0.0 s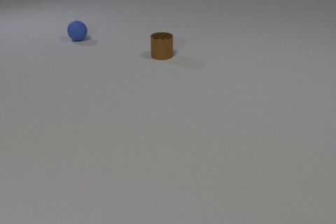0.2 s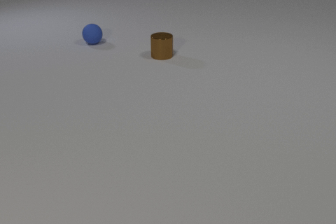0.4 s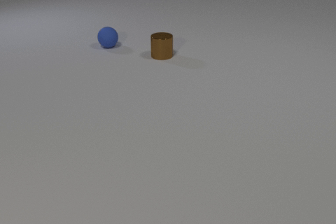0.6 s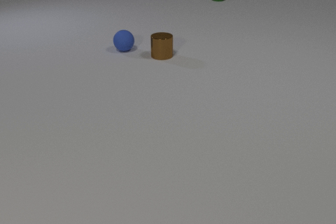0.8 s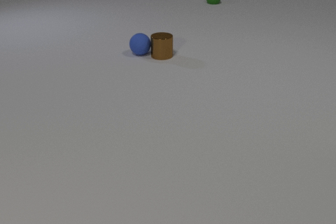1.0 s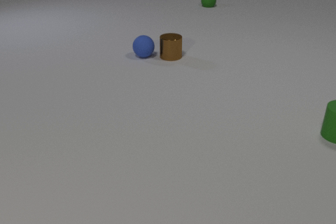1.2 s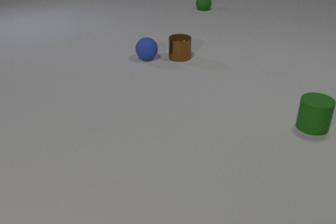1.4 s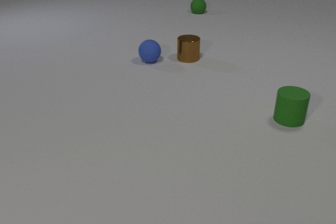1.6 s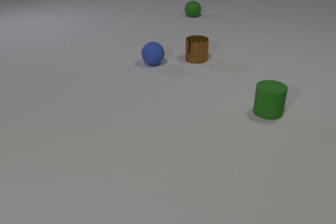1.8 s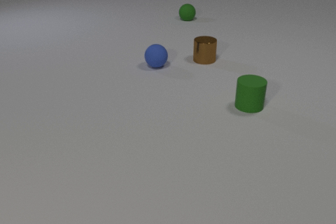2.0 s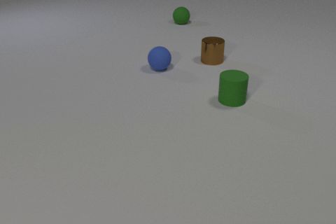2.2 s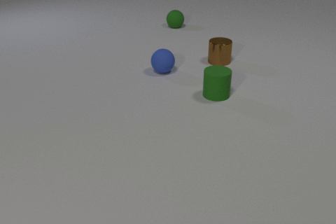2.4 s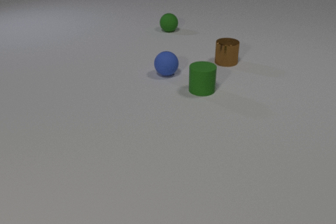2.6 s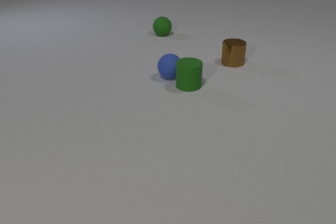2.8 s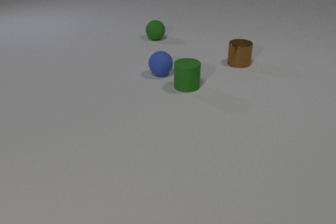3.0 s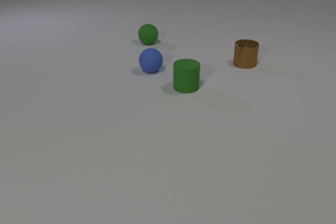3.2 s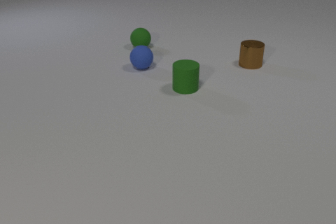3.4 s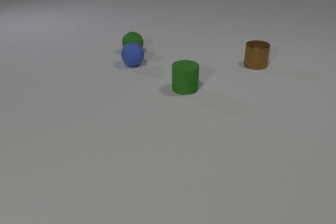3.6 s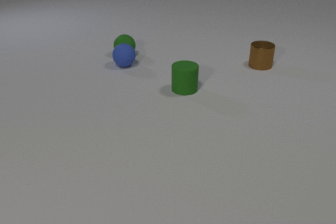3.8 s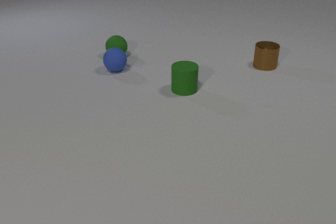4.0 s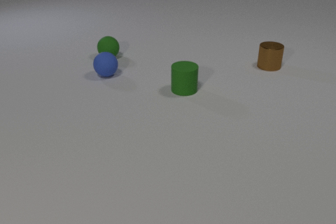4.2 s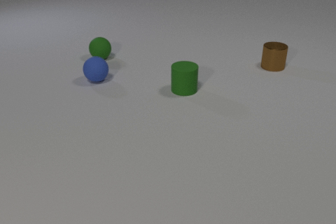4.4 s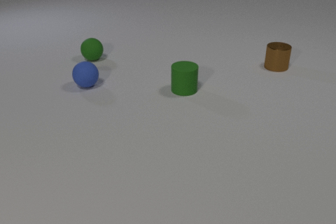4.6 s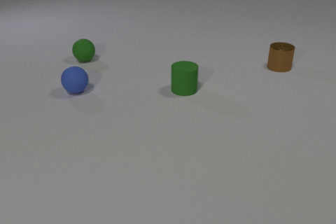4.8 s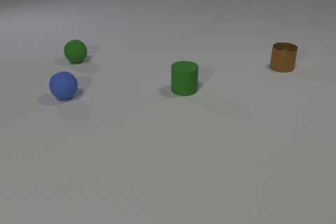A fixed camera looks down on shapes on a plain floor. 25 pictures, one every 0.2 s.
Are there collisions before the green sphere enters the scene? no.
Are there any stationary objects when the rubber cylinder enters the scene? no.
What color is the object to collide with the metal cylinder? blue.
0.0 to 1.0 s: The blue rubber sphere rolls to the right and toward the camera. The brown metal cylinder slides to the right. The green rubber cylinder comes in at the right edge, slides to the left. The green rubber sphere comes in at the top edge, rolls toward the camera. The blue rubber sphere and the brown metal cylinder collide.
1.0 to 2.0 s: The blue rubber sphere rolls toward the camera and to the right. The brown metal cylinder slides to the right. The green rubber cylinder slides to the left. The green rubber sphere rolls toward the camera and to the left.
2.0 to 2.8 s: The blue rubber sphere rolls toward the camera. The brown metal cylinder slides to the right. The green rubber cylinder slides to the left and away from the camera. The green rubber sphere rolls toward the camera and to the left. The blue rubber sphere and the green rubber cylinder collide.
2.8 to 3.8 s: The blue rubber sphere rolls to the left. The brown metal cylinder slides to the right. The green rubber cylinder slides toward the camera. The green rubber sphere rolls toward the camera and to the left. The blue rubber sphere and the green rubber sphere collide.
3.8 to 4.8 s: The blue rubber sphere rolls toward the camera and to the left. The brown metal cylinder slides to the right. The green rubber sphere rolls to the left.
